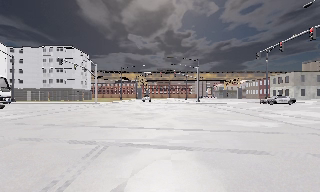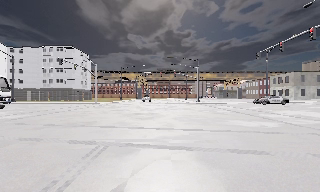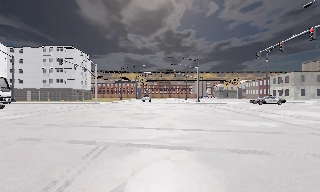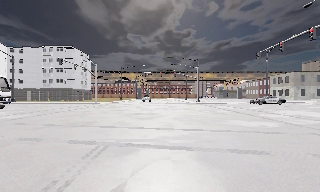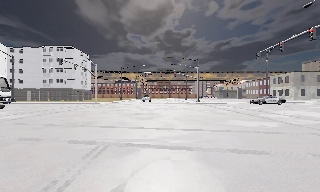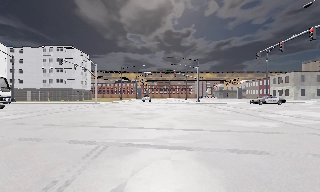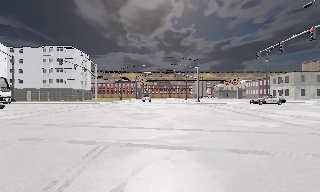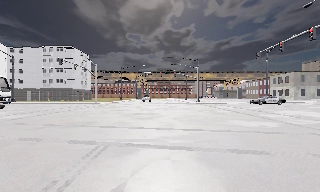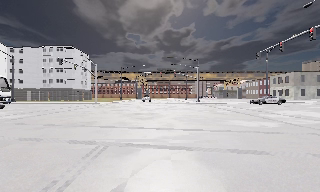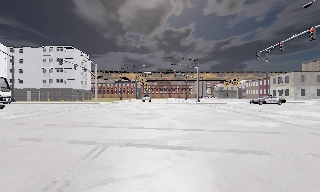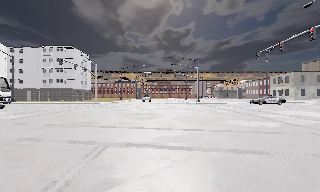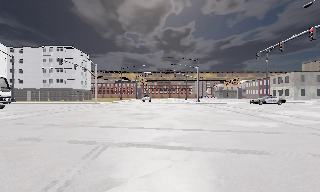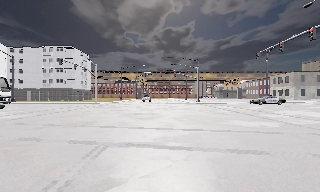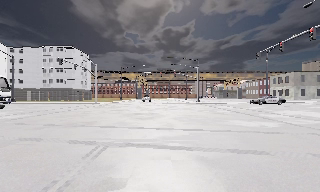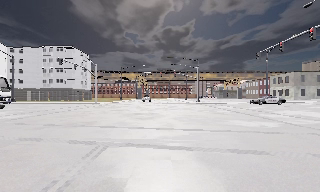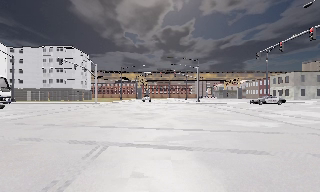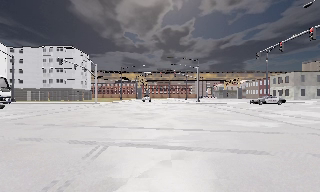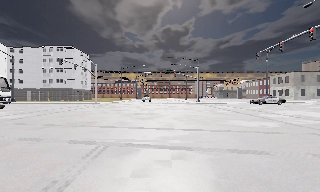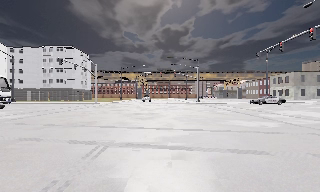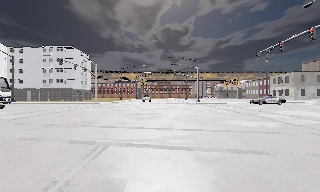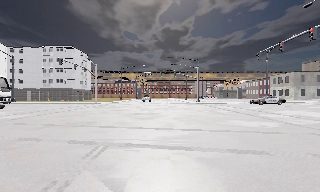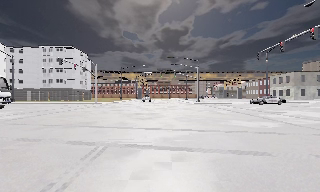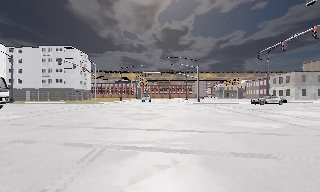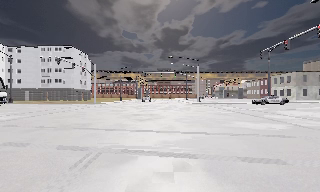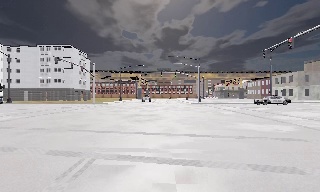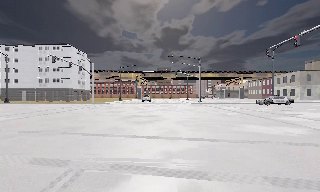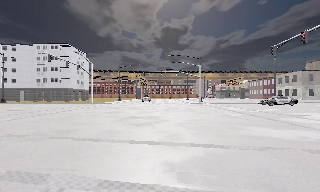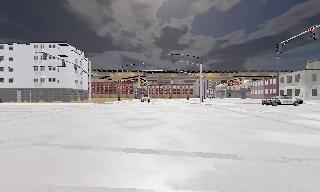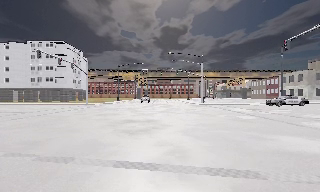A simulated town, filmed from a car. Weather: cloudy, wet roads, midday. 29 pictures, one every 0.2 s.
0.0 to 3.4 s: The camera keeps its place and its aim.
3.4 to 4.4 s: The camera shifts only a little, or ends up much as it began.
4.4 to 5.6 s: The camera travels forward, about 3.5 m, so what stands in front looms larger. It gains speed.
The film runs forward here.
